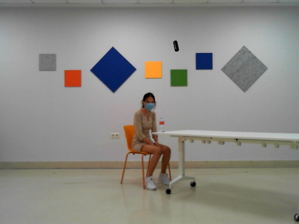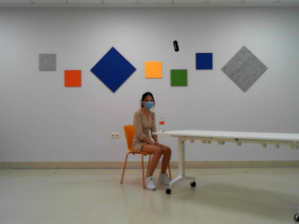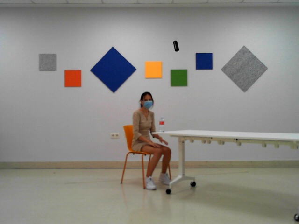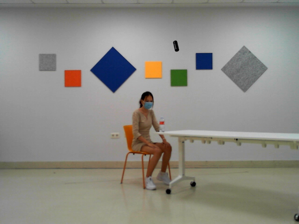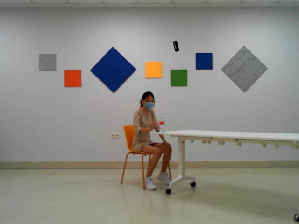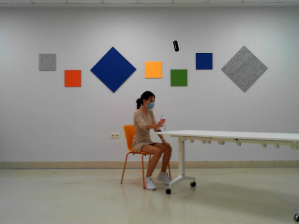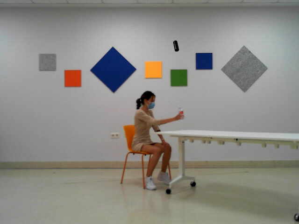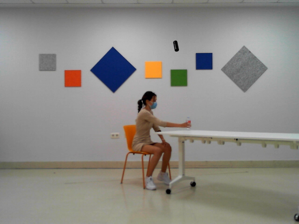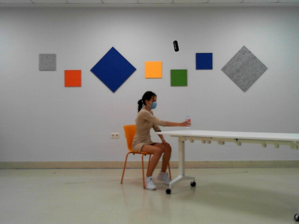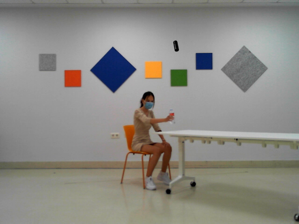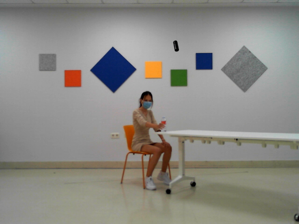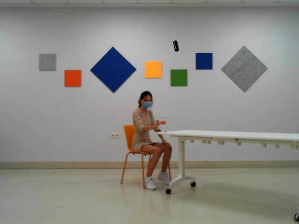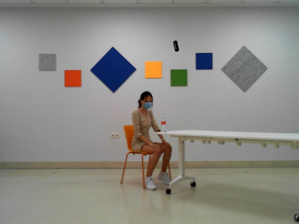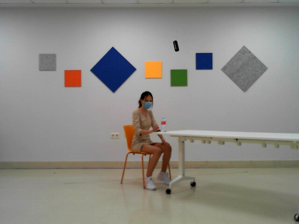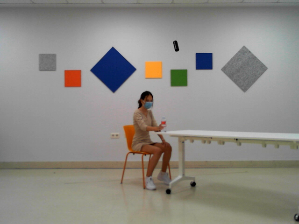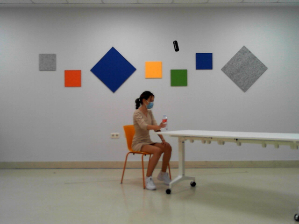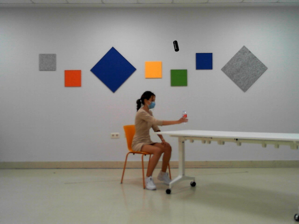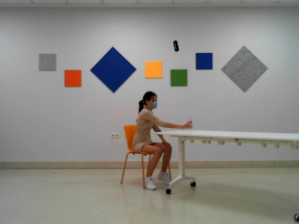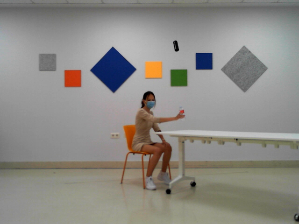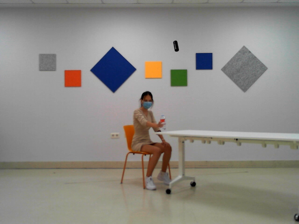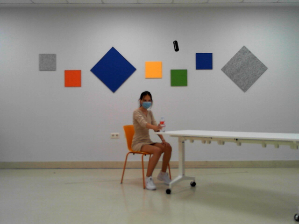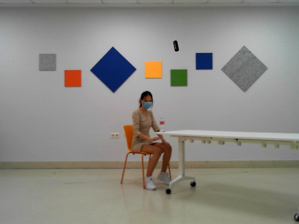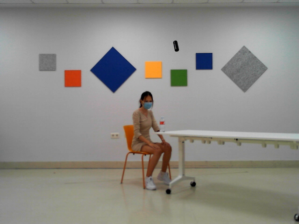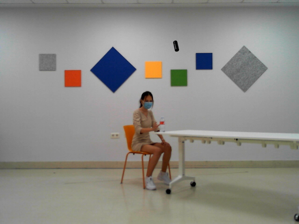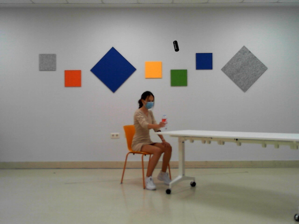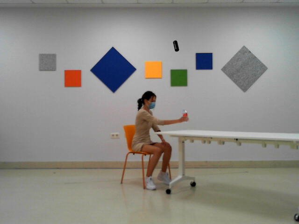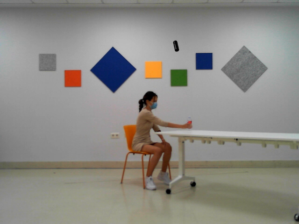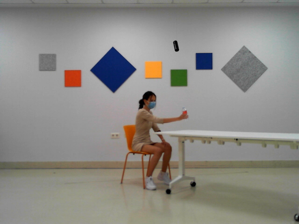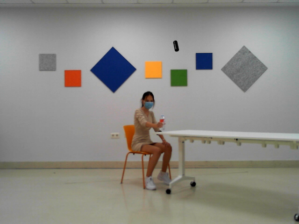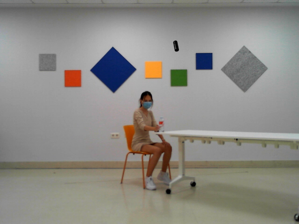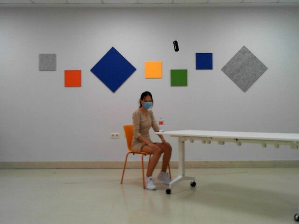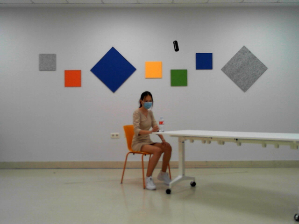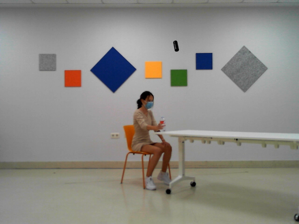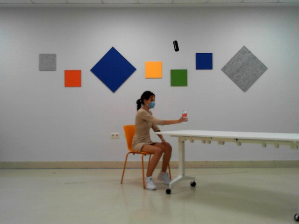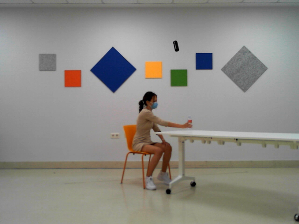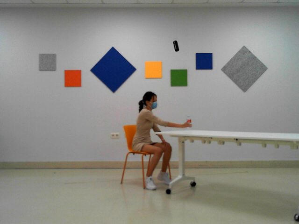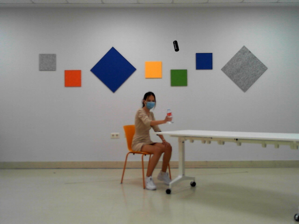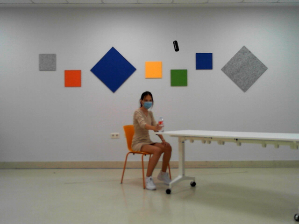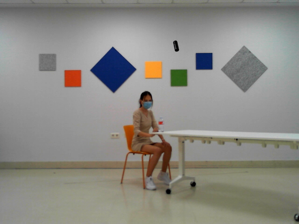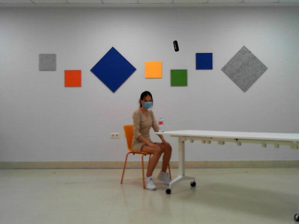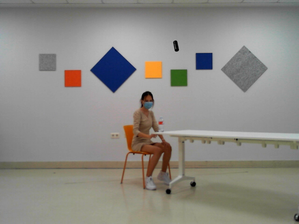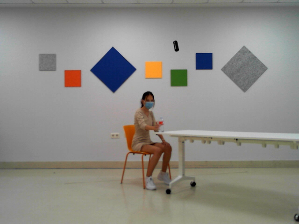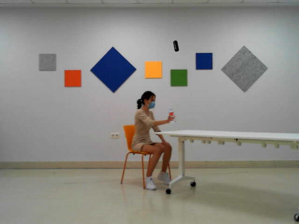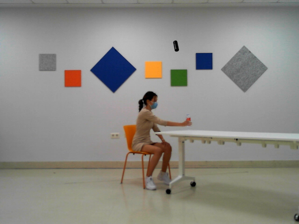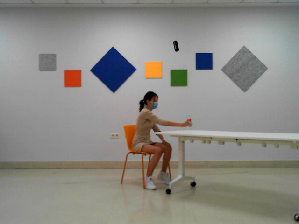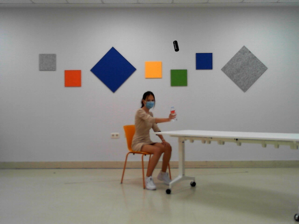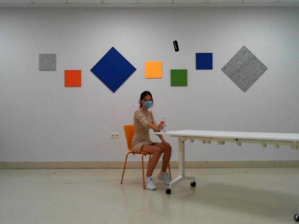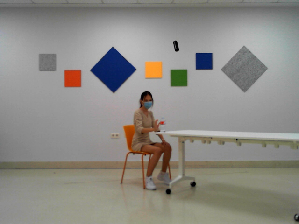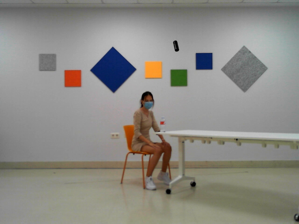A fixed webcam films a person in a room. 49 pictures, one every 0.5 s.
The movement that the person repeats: Move a bottle from side to side, right hand.
